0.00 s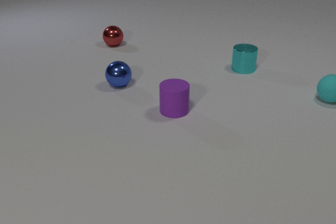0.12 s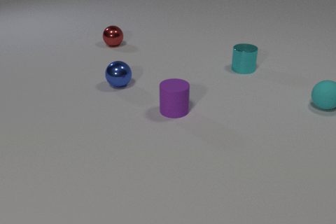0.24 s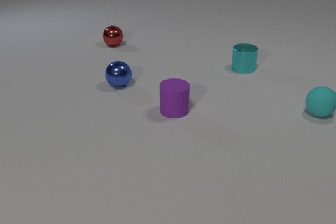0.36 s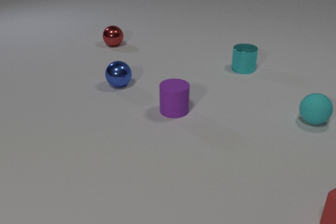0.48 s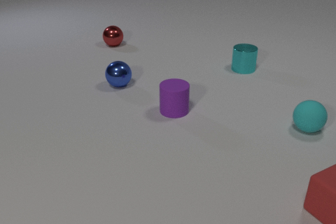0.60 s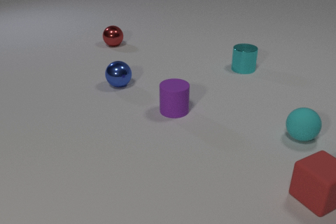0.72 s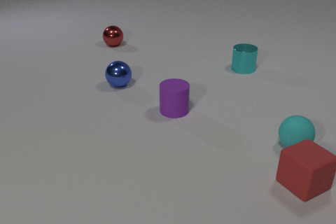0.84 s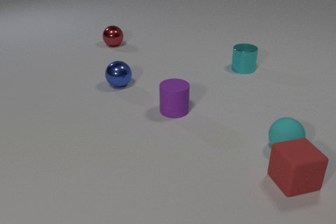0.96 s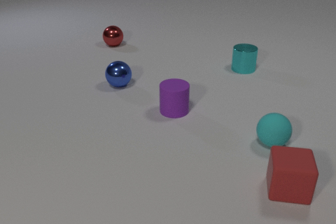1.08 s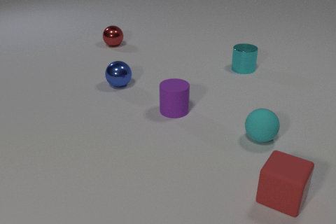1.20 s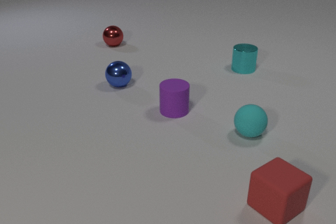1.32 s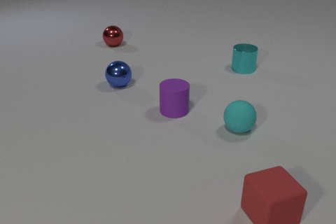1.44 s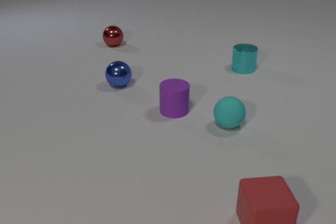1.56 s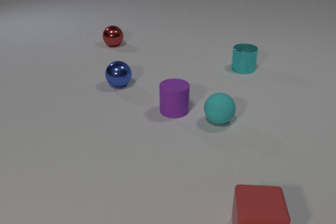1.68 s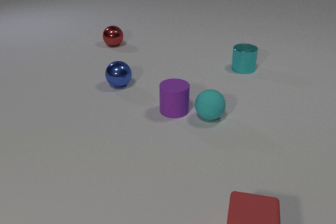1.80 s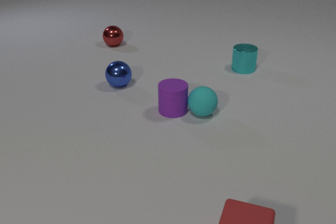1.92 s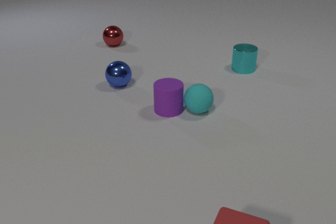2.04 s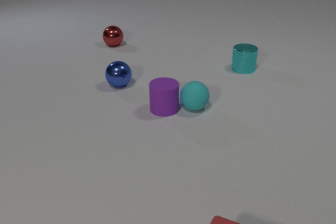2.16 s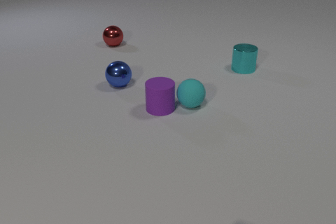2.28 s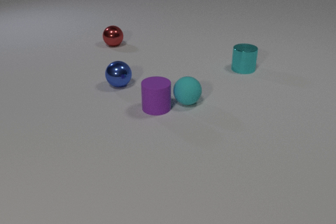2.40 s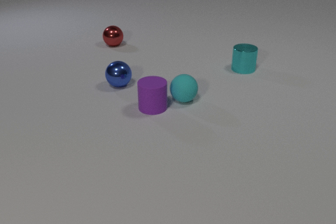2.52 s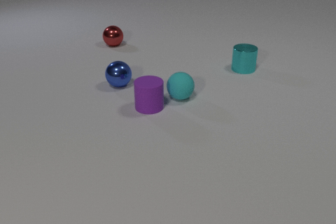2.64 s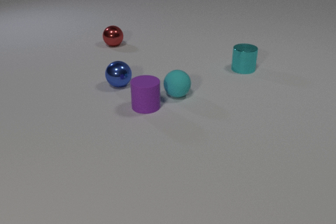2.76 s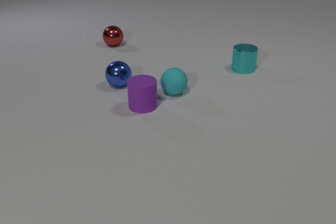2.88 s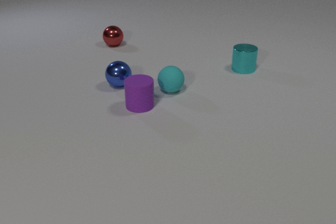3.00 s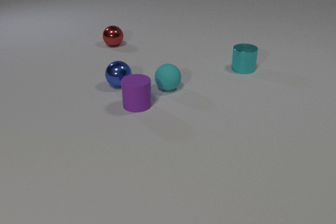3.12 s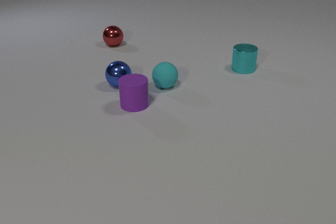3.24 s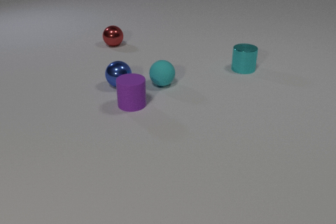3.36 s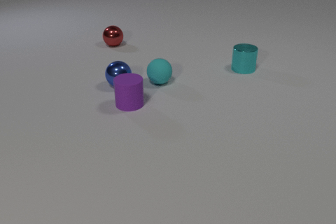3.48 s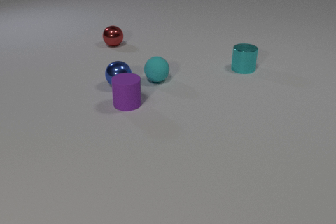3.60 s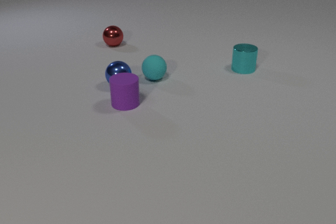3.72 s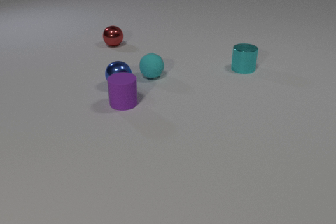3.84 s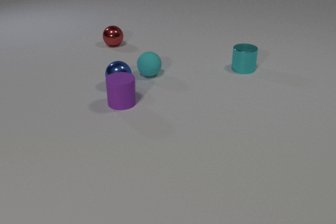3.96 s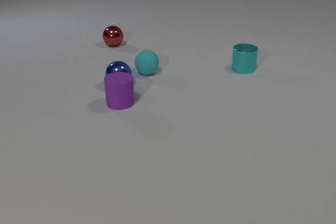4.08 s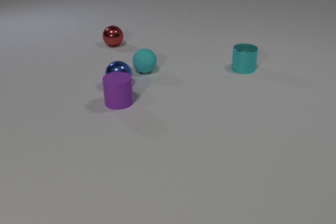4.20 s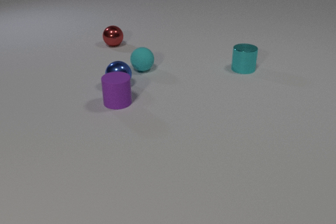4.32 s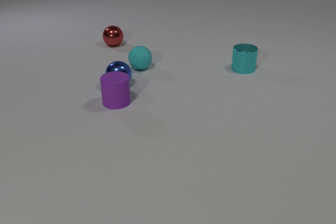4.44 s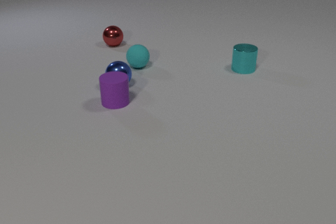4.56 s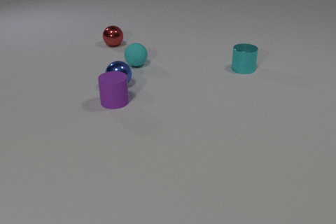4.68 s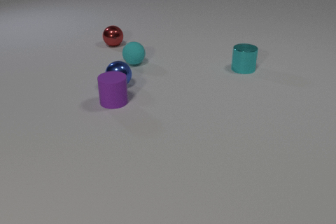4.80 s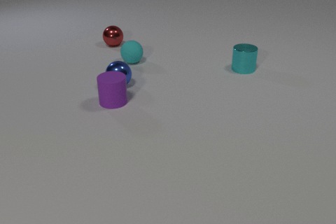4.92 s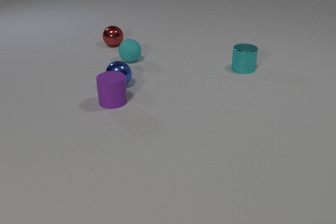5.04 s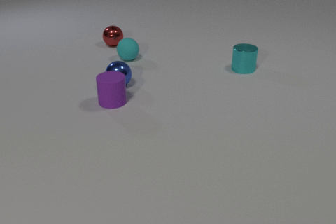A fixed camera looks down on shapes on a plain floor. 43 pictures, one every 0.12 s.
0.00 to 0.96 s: The red rubber cube comes in at the right edge, slides to the left and away from the camera, spins so that its near face slides to the left, clockwise seen from above. The cyan rubber sphere rolls toward the camera and to the left. The red rubber cube and the cyan rubber sphere collide.
0.96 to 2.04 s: The red rubber cube slides toward the camera and to the left, spins so that its near face slides to the left, clockwise seen from above. The cyan rubber sphere rolls to the left and away from the camera. The purple rubber cylinder slides to the left. The cyan rubber sphere and the purple rubber cylinder collide.
2.04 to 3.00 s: The red rubber cube leaves at the bottom edge. The cyan rubber sphere rolls away from the camera and to the left. The purple rubber cylinder slides to the left.
3.00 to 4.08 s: The cyan rubber sphere rolls away from the camera and to the left. The purple rubber cylinder slides to the left.
4.08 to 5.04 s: The cyan rubber sphere rolls away from the camera and to the left. The purple rubber cylinder slides to the left.
How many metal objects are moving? 0.
What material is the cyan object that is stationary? metal.
How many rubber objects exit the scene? 1.
